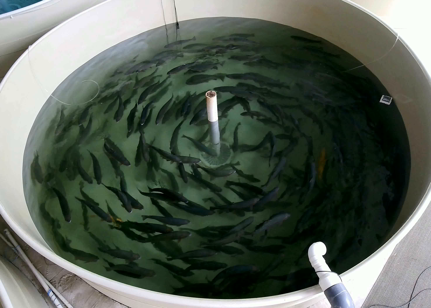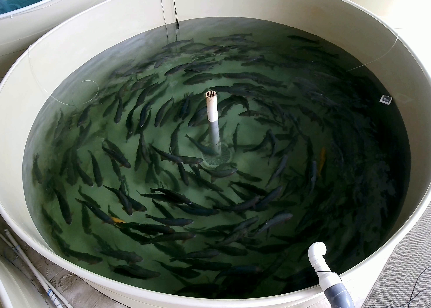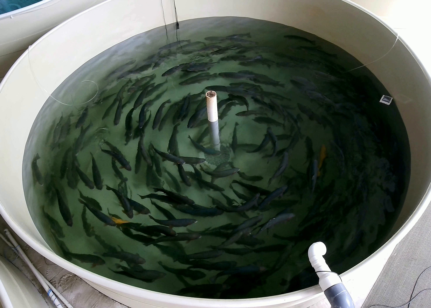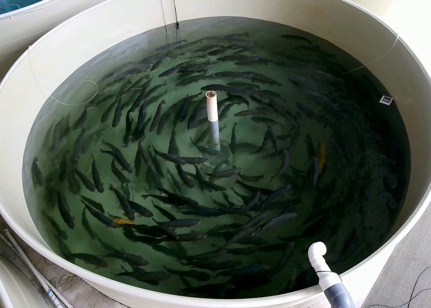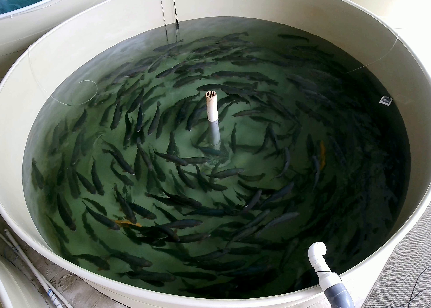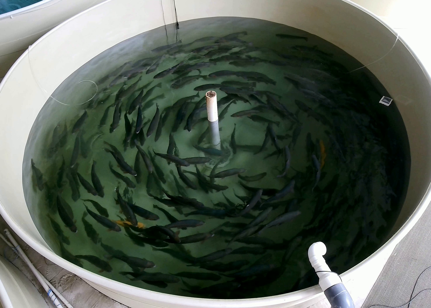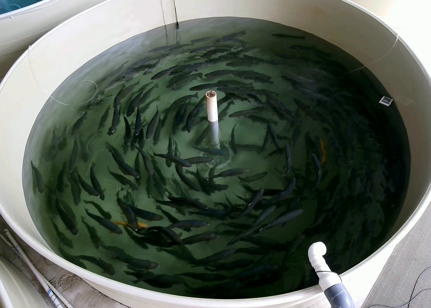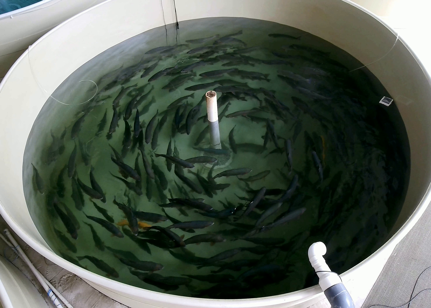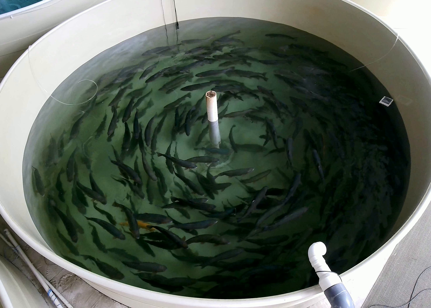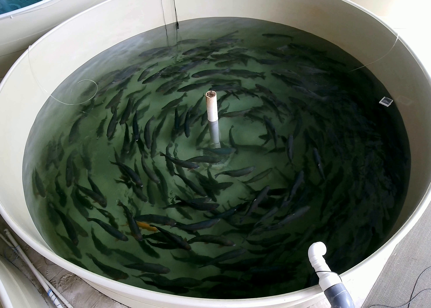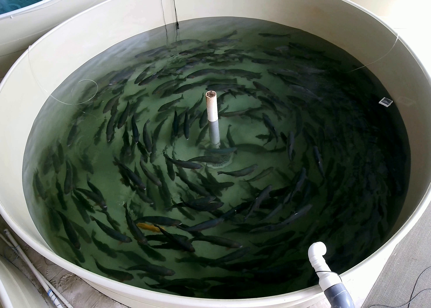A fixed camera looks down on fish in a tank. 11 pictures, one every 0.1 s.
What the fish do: Normal cruising.
